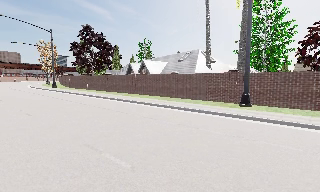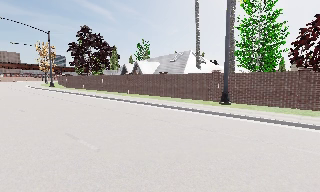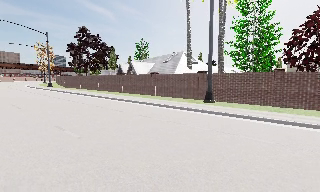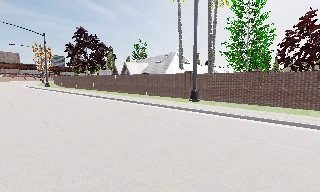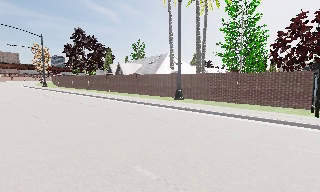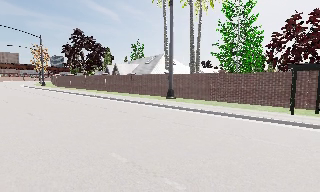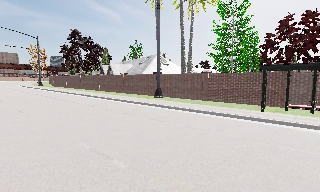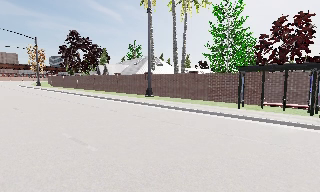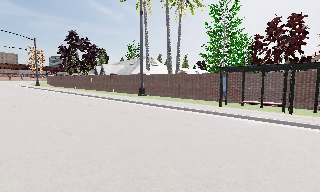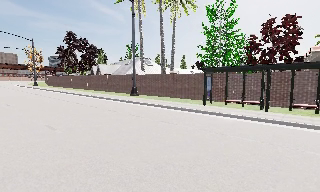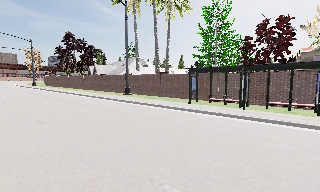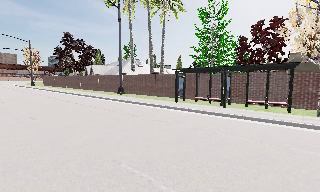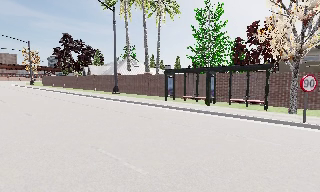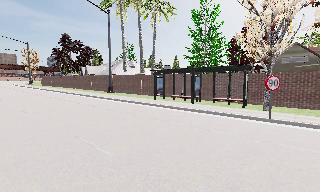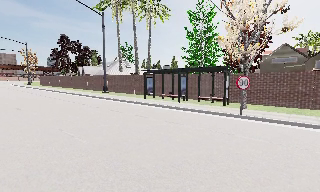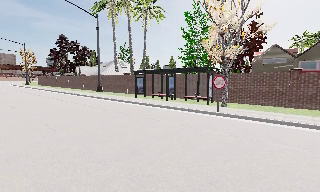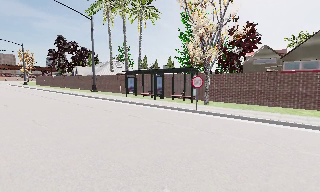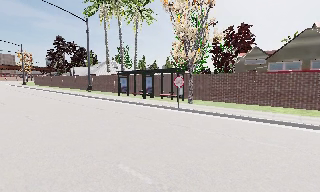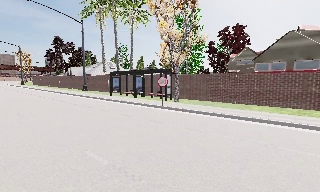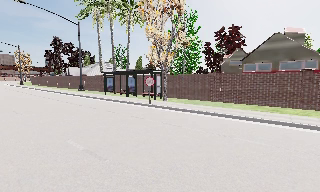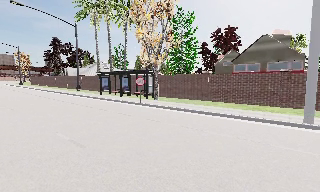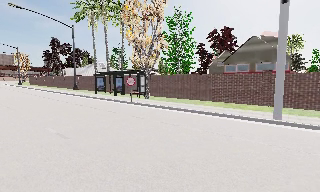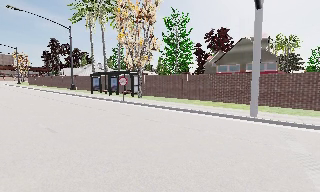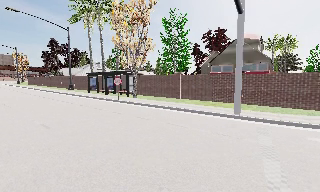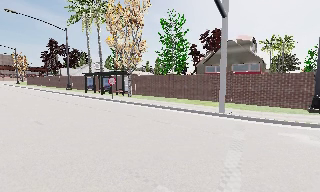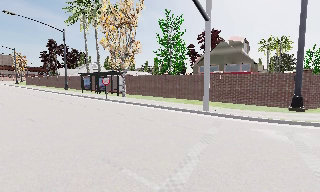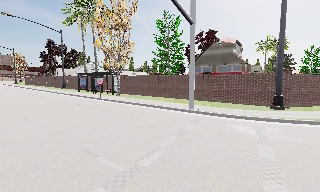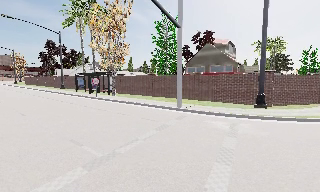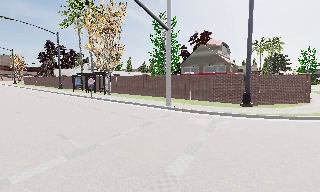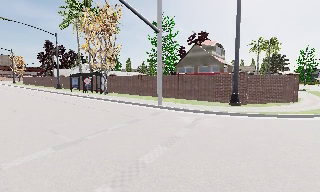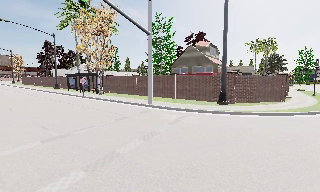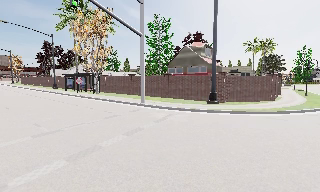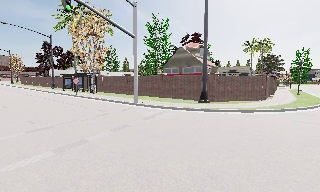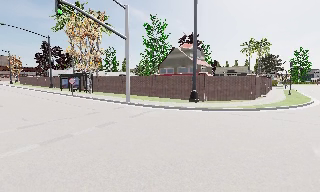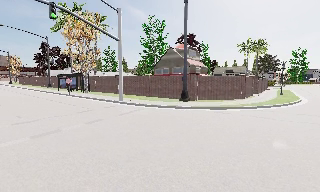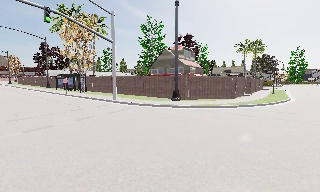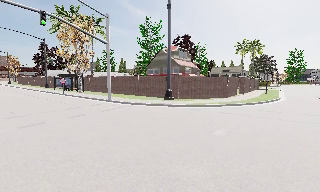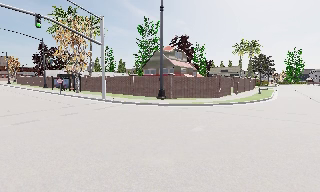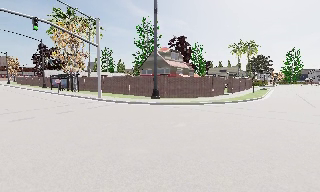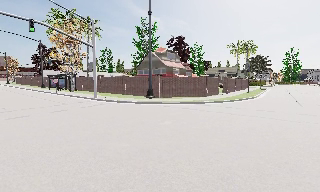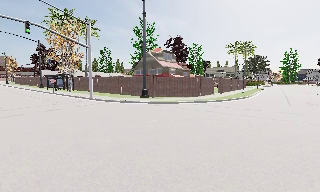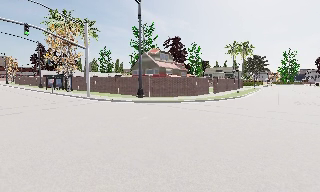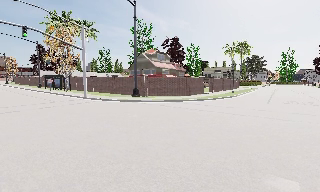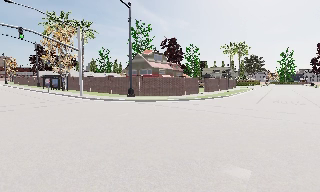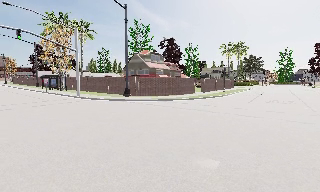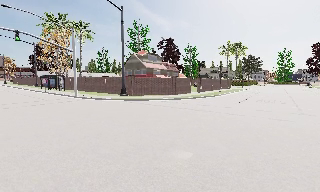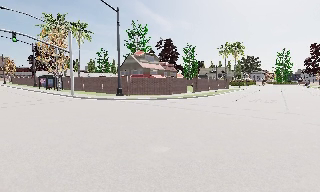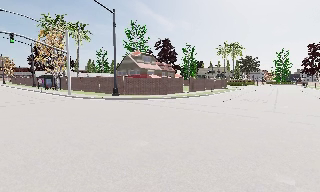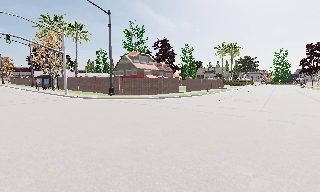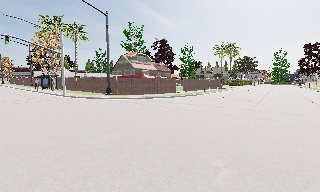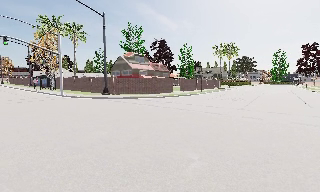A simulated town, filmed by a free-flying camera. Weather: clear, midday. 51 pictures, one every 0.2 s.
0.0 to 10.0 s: The camera travels to its right and backward, about 45 m, so close, fixed things drift to the left. It loses speed.
The film runs backward here.
